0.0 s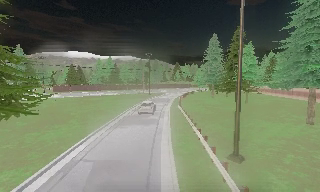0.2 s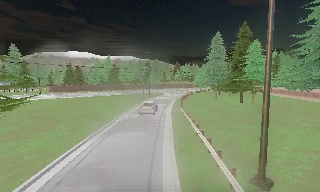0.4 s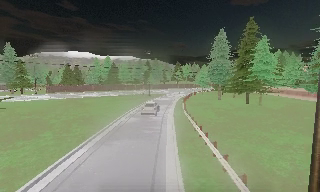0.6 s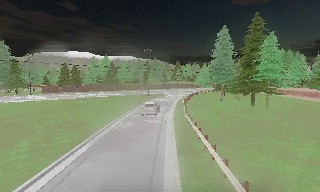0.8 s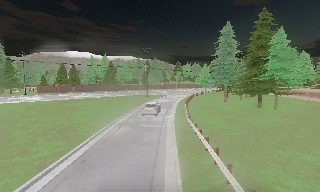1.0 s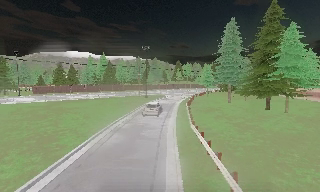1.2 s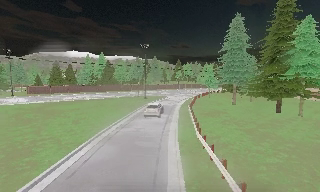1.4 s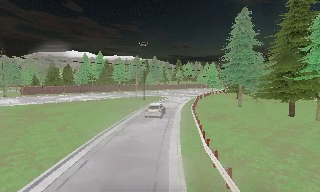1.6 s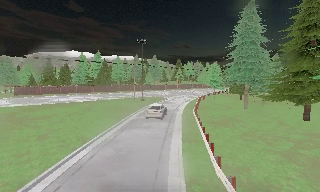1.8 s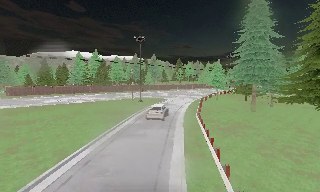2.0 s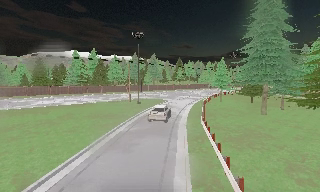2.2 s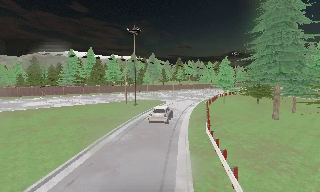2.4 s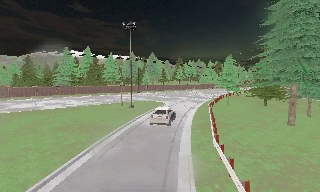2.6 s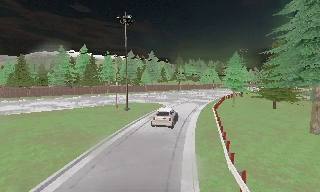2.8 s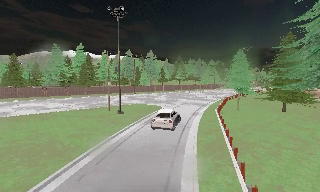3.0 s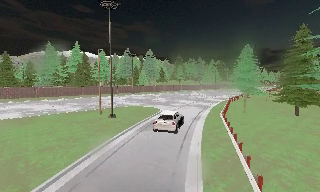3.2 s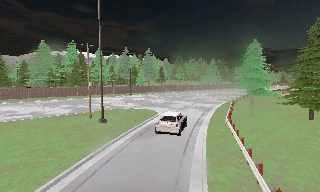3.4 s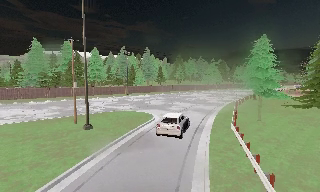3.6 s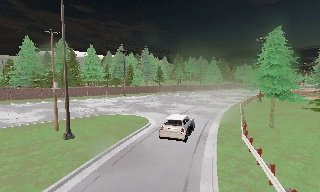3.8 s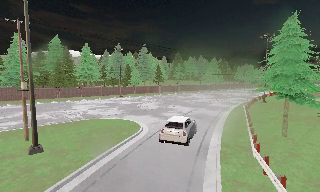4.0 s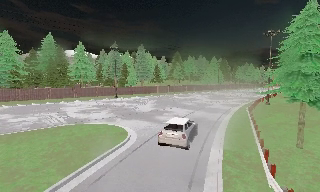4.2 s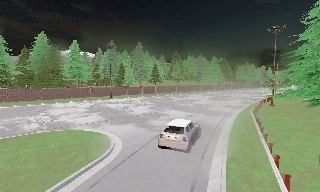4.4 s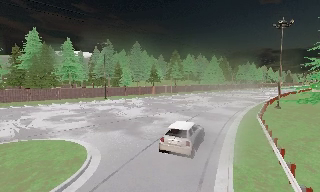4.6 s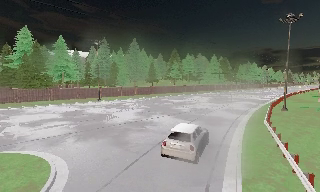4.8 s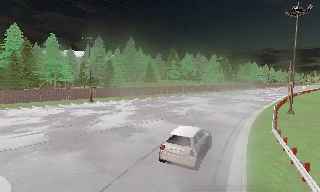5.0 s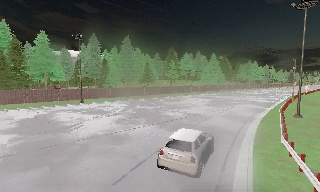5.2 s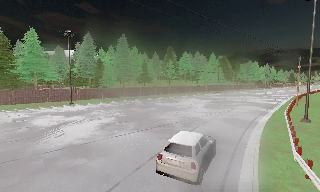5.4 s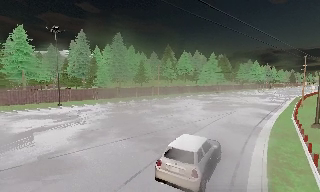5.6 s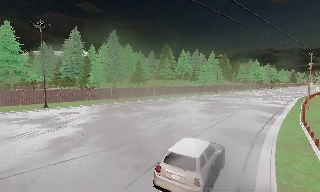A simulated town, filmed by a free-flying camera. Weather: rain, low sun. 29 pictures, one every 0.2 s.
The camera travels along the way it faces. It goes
forward.
0.0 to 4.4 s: The camera travels forward, about 45 m, so what stands in front looms larger.
4.4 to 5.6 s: The camera travels forward and to its right, about 12 m, so what stands in front looms larger.
The film runs forward here.
